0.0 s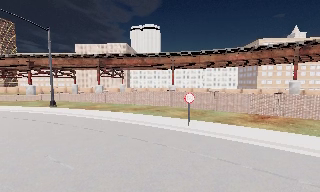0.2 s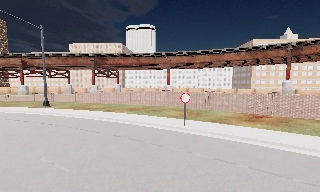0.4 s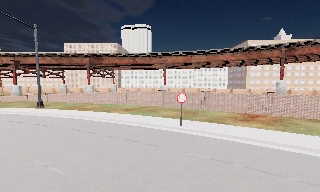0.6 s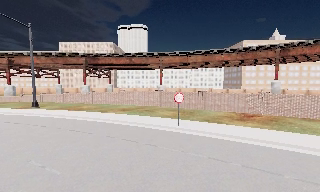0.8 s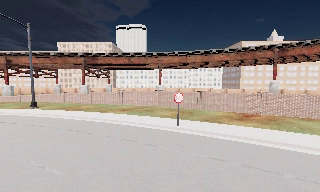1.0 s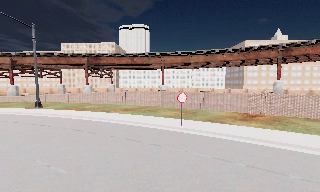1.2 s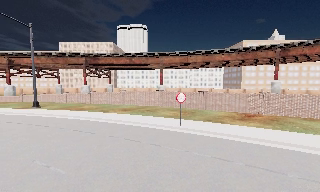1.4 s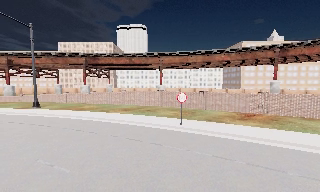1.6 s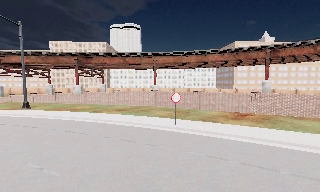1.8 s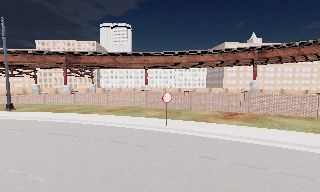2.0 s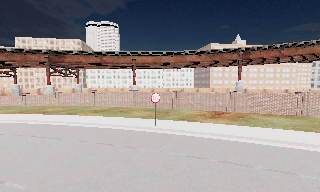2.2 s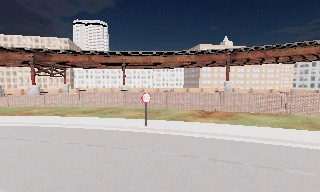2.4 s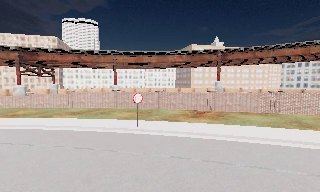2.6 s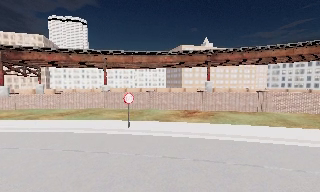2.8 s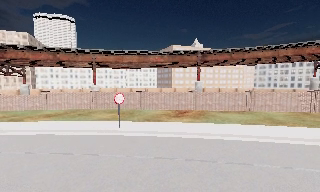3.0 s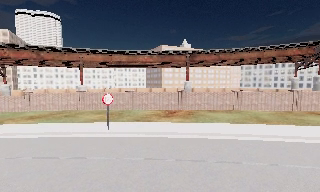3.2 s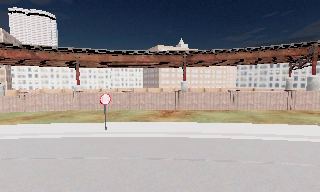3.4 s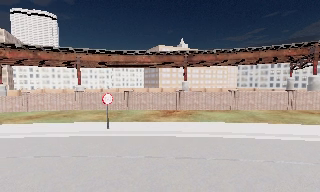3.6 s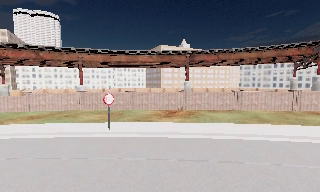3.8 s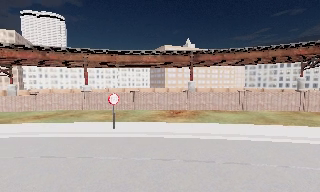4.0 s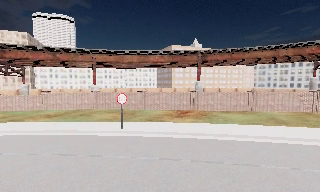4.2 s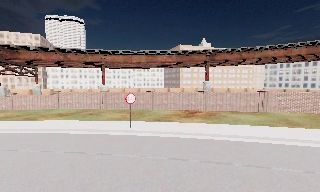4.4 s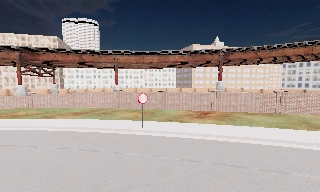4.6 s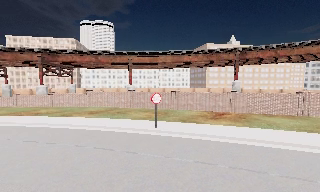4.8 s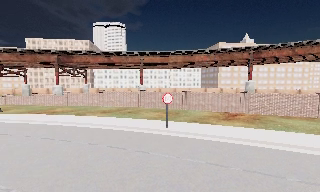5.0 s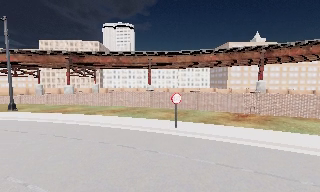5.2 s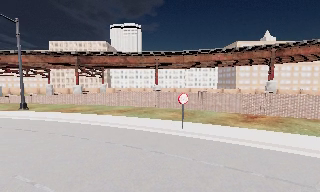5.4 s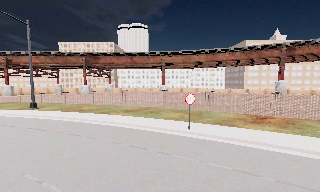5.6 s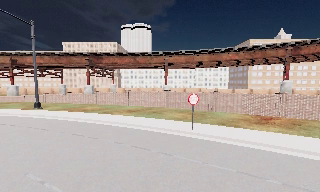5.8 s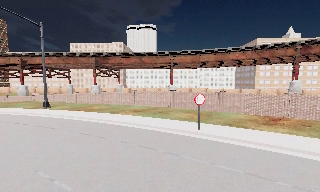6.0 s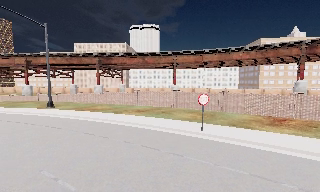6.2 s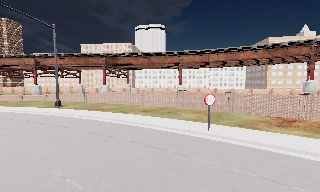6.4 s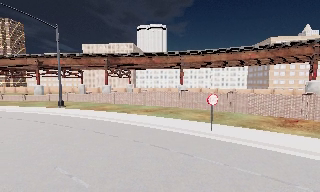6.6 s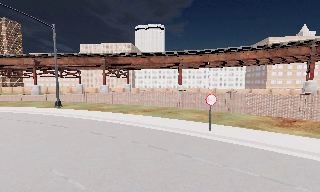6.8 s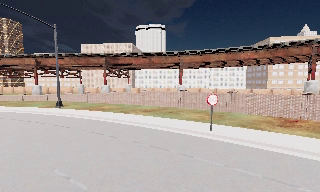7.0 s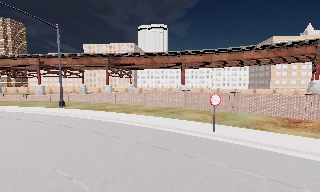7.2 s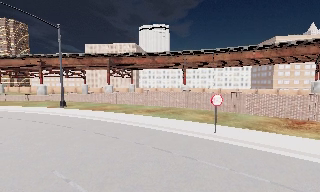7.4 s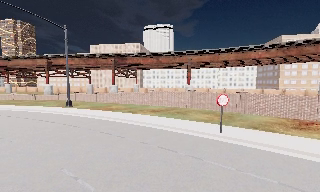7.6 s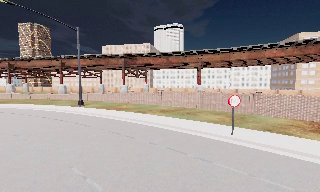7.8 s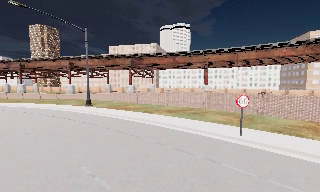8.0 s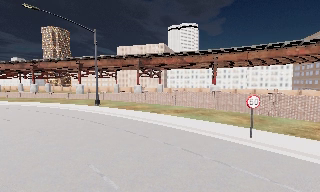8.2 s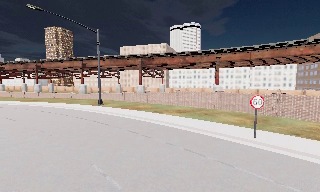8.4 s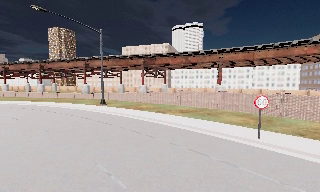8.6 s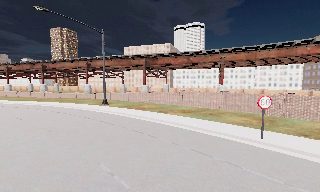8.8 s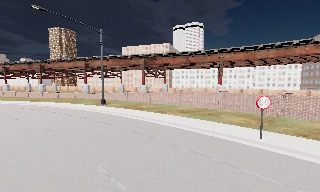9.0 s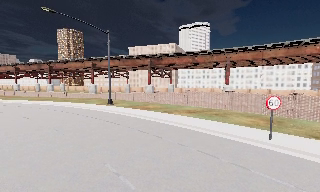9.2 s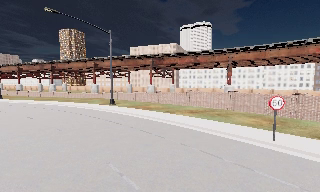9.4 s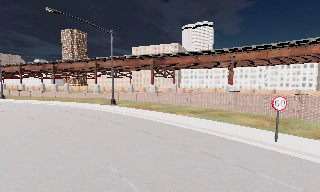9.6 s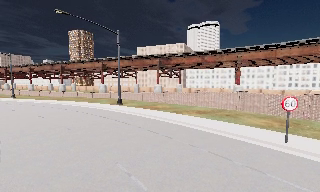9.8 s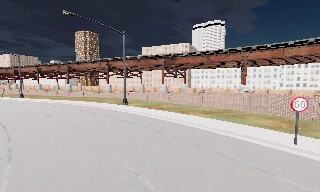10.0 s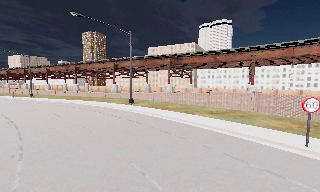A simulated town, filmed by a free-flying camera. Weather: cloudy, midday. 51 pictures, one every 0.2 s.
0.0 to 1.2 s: The camera shifts only a little, or ends up much as it began.
1.2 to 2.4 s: The scene slides to the left, as the camera pans about 15 degrees to its right.
2.4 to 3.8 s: The camera shifts only a little, or ends up much as it began.
3.8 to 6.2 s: The camera pans to its left, which is counterclockwise from overhead, by about 30 degrees.
6.2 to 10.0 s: The camera pans to its left, which is counterclockwise from overhead, by about 20 degrees. It travels to its left, about 1 m, so close, fixed things drift to the right.
The film runs forward here.
